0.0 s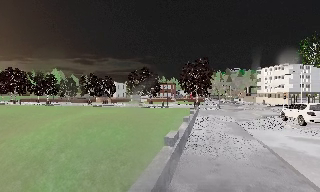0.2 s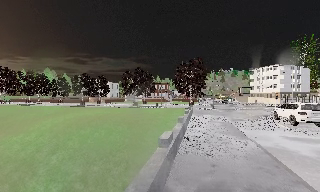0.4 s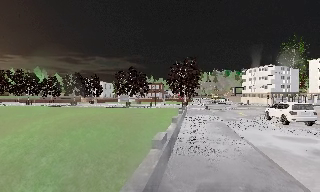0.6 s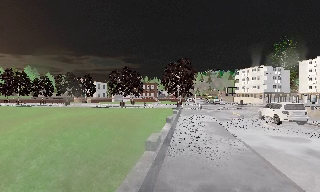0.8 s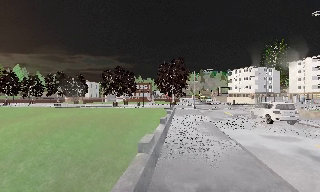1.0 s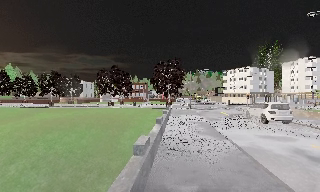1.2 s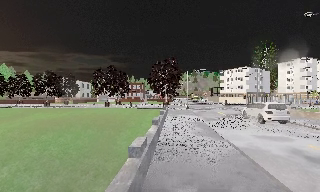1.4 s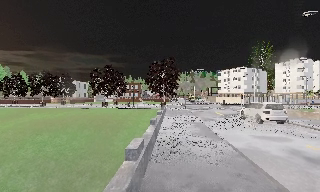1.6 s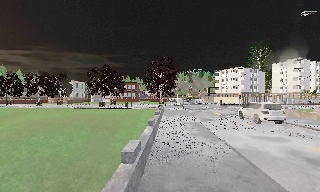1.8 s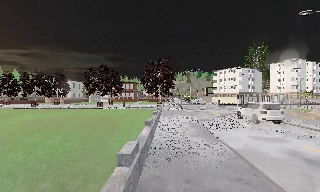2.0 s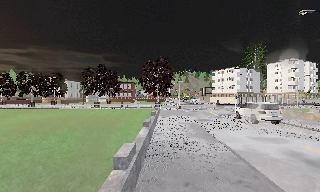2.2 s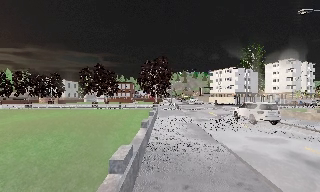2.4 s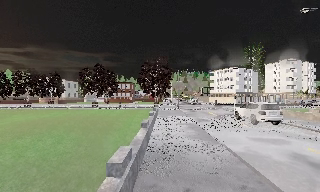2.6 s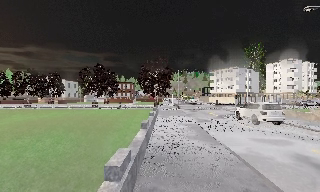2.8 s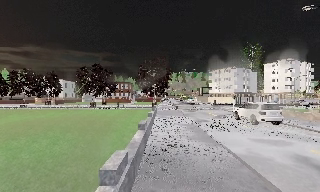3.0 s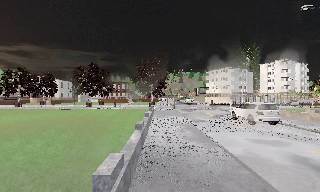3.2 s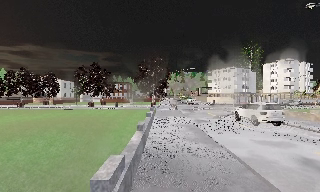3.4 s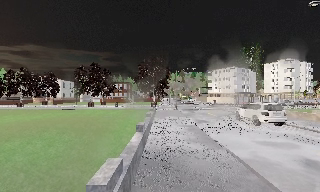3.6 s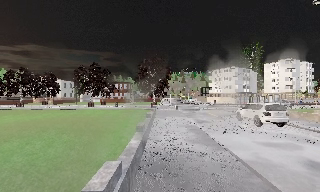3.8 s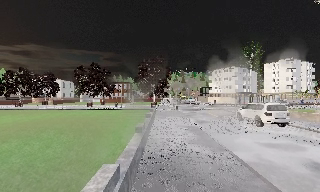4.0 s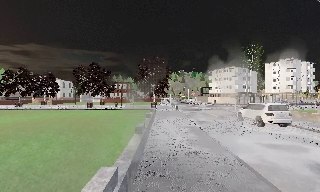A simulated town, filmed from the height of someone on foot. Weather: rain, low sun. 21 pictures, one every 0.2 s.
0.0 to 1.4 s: The camera pans to its right, which is clockwise from overhead, by about 10 degrees. It travels forward, about 1 m, so what stands in front looms larger.
1.4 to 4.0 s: The camera travels forward, about 2 m, so what stands in front looms larger.
The film runs forward here.
